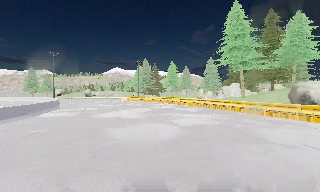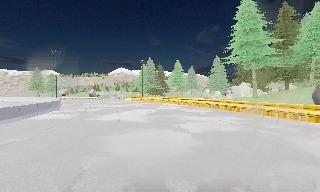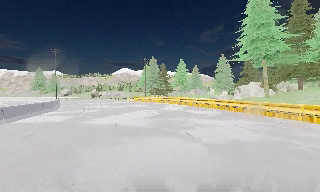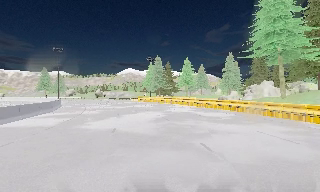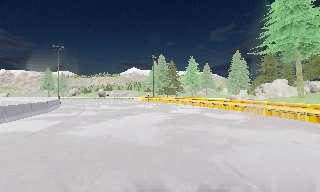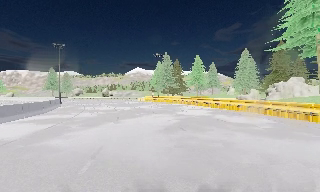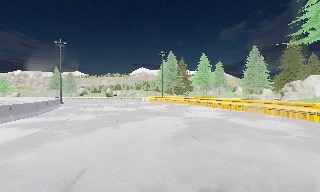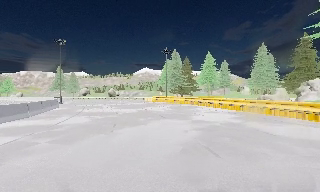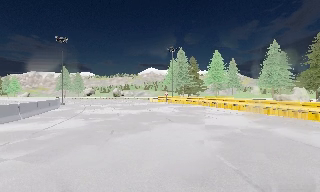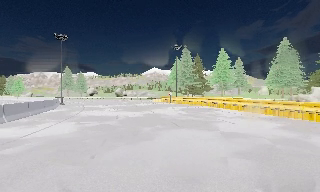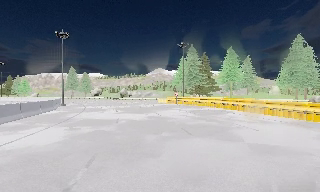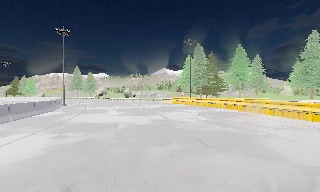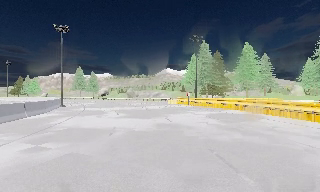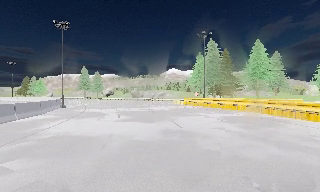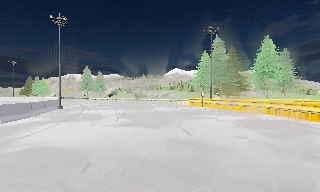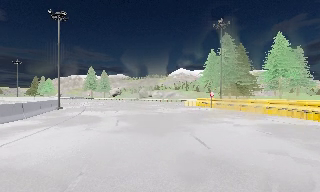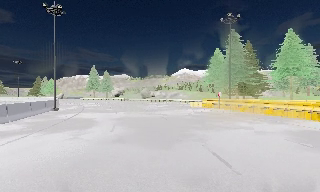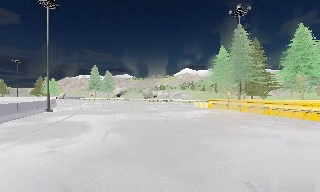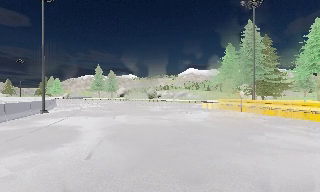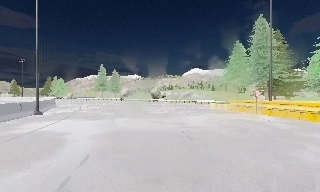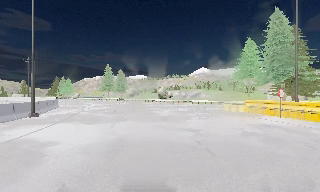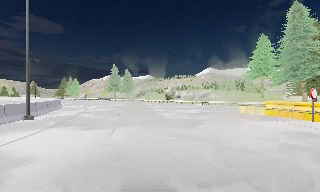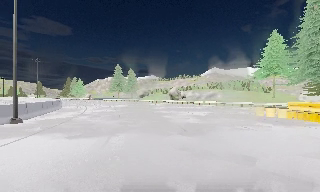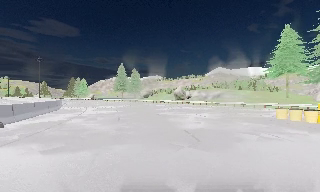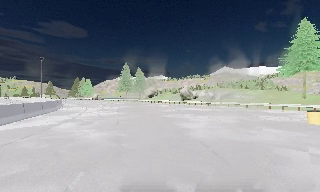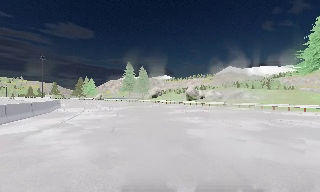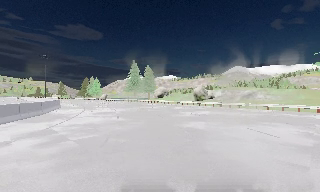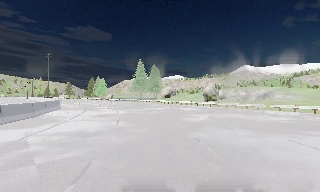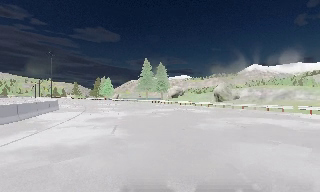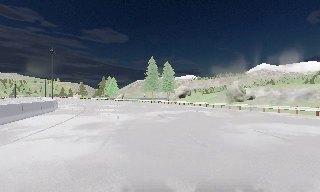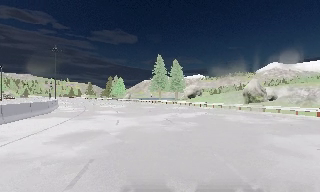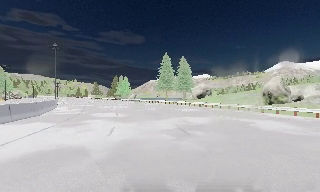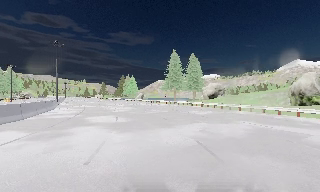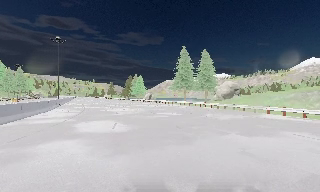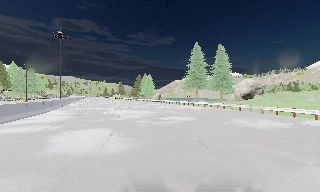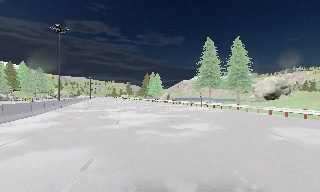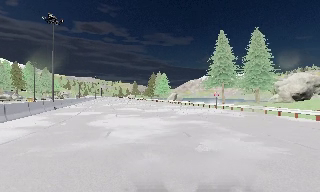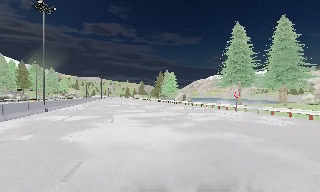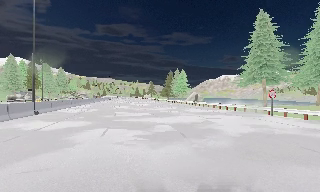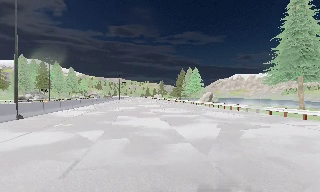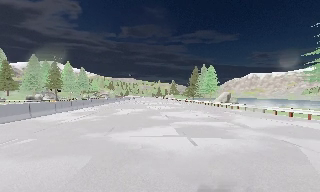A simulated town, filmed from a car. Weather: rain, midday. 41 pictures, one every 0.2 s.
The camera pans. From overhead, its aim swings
counterclockwise.
The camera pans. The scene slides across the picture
to the right.
0.0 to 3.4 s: The camera swings to its left by about 25 degrees, and the scene slides to the right. It travels forward, about 30 m, so what stands in front looms larger.
3.4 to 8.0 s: The scene slides to the right, as the camera pans about 55 degrees to its left. It travels forward, about 60 m. It gains speed.
The film runs forward here.
